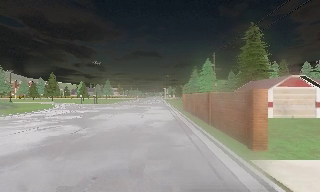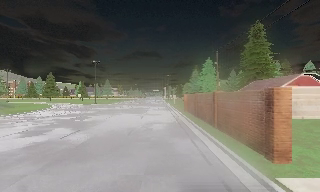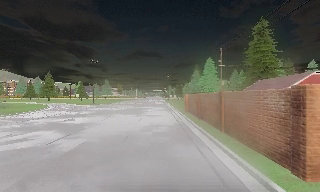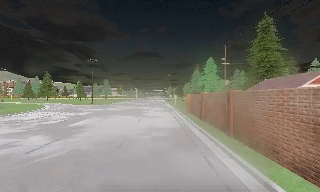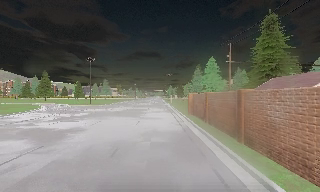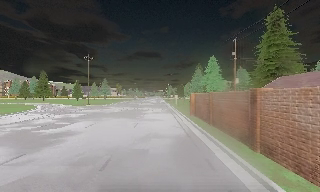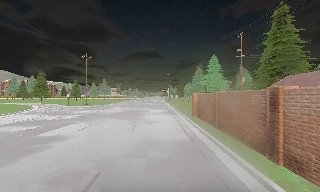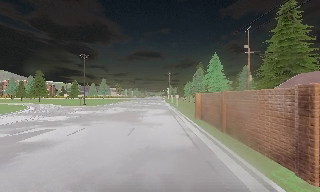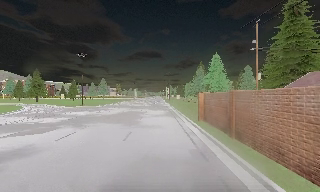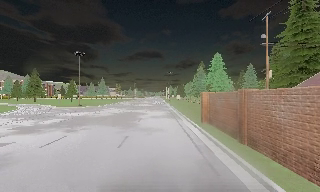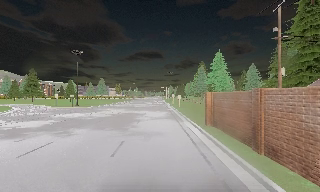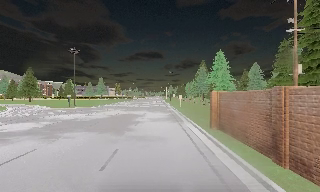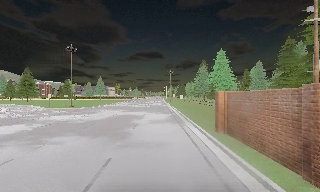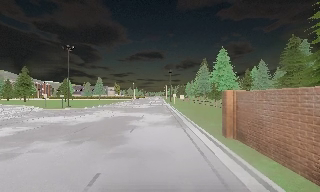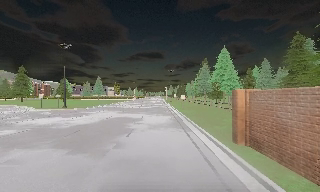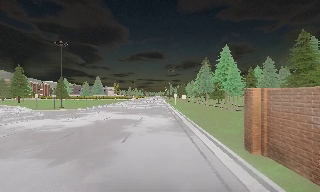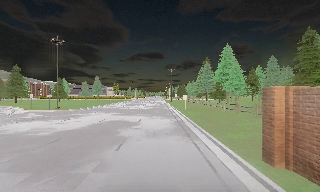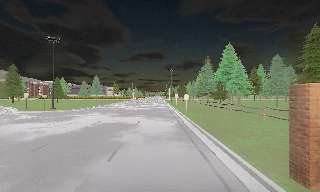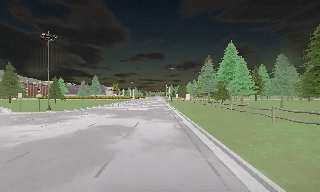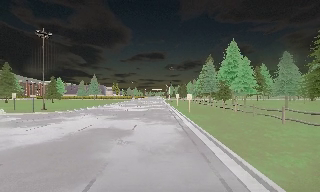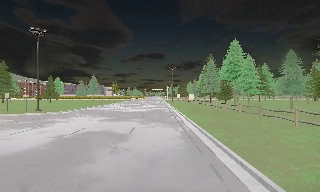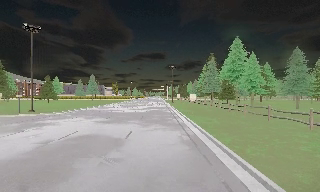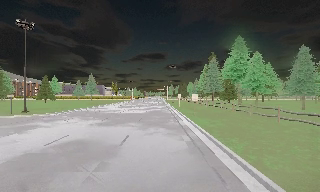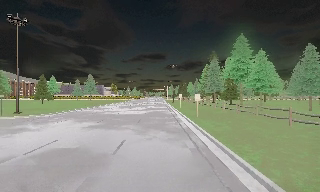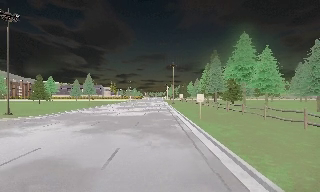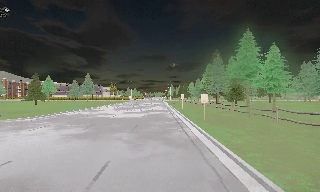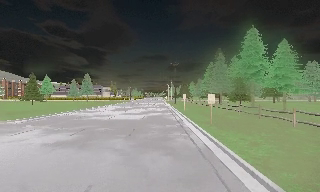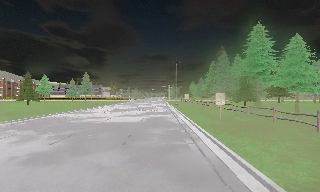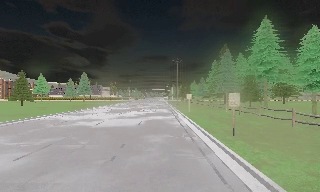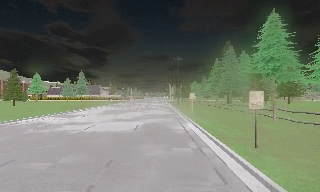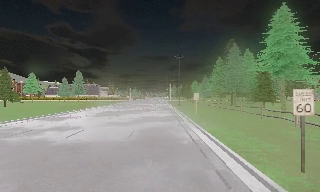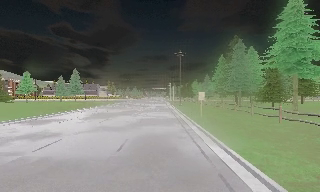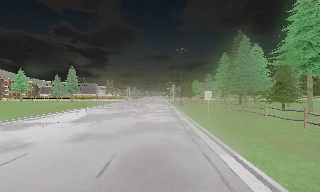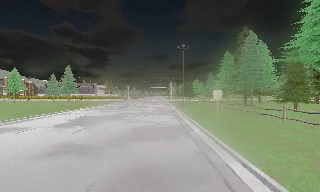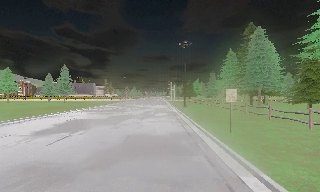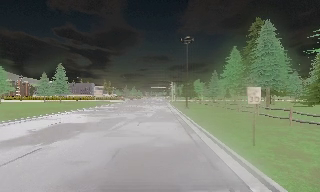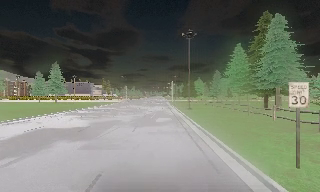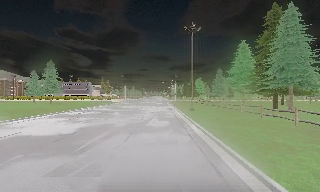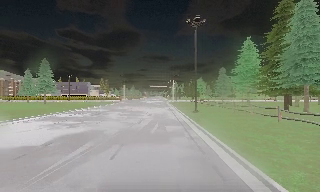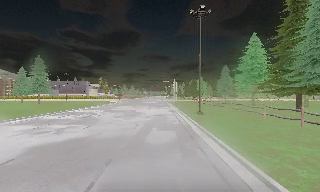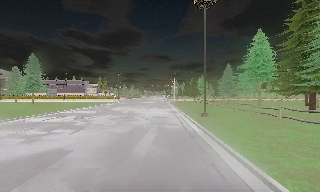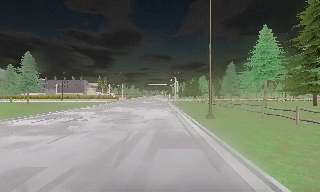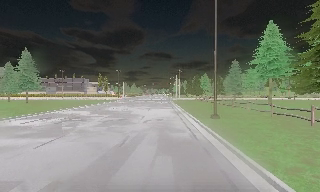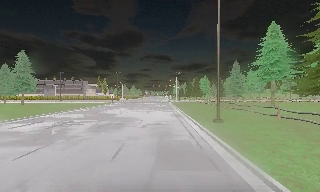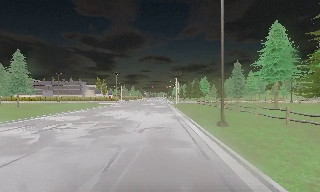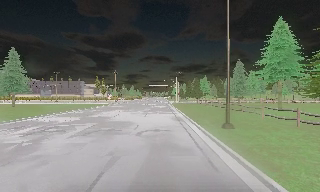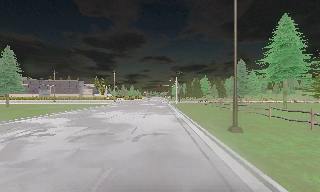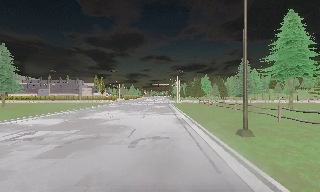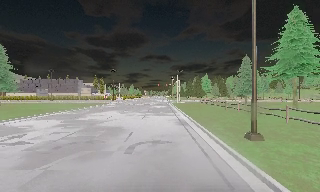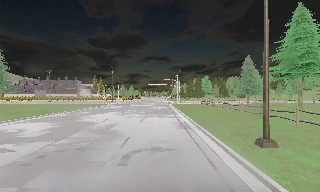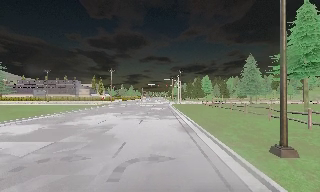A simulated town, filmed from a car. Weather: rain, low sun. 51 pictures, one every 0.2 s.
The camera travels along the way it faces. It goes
forward.
0.0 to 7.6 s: The camera travels forward, about 55 m, so what stands in front looms larger. It gains speed.
7.6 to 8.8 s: The camera travels forward, about 8 m, so what stands in front looms larger. It loses speed.
8.8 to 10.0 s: The camera travels forward, about 6 m, so what stands in front looms larger.
The film runs forward here.
